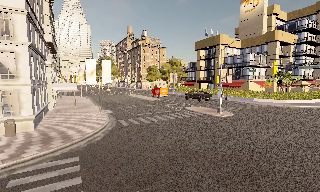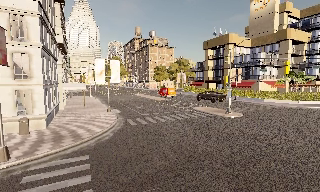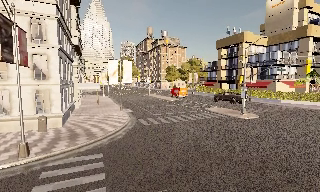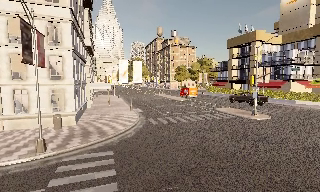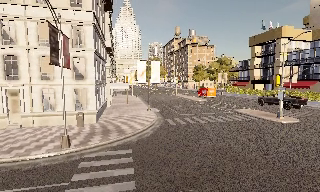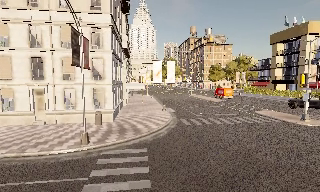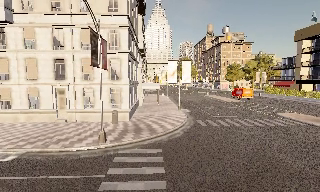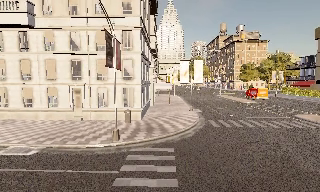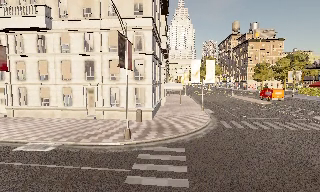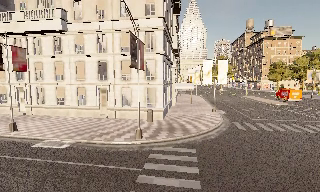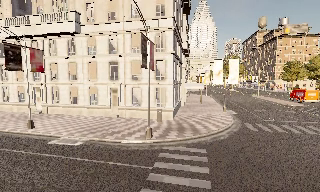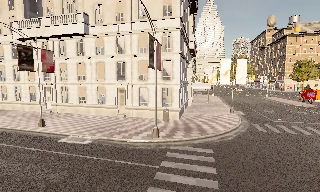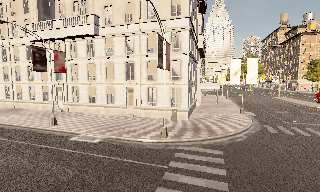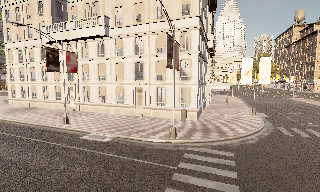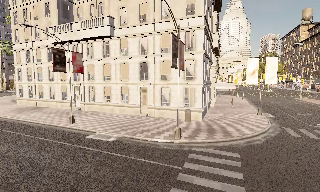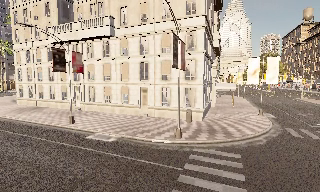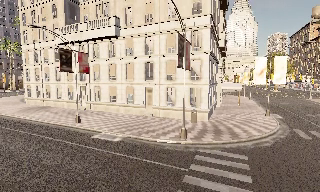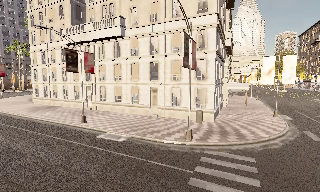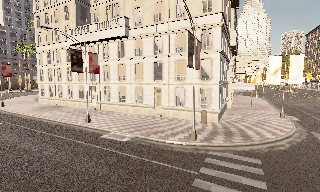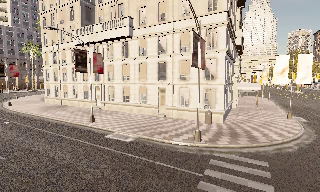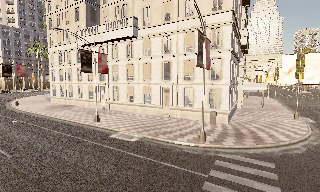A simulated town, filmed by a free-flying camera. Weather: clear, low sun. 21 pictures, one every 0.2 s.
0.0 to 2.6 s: The scene slides to the right, as the camera pans about 50 degrees to its left. It travels to its left, about 0.5 m, so close, fixed things drift to the right.
2.6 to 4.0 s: The camera shifts only a little, or ends up much as it began.
The film runs backward here.
